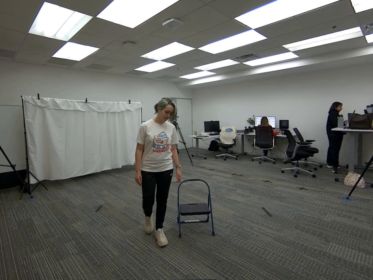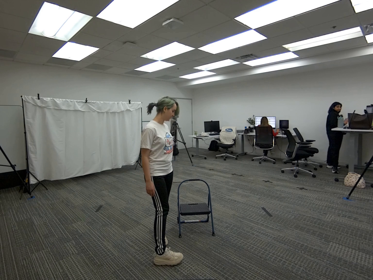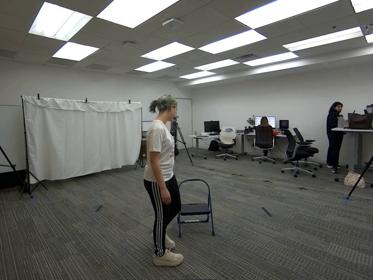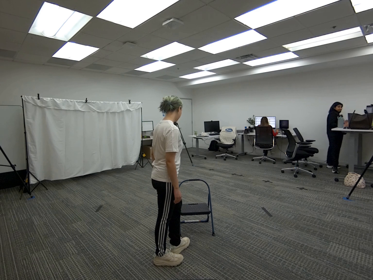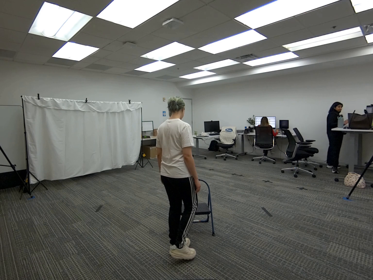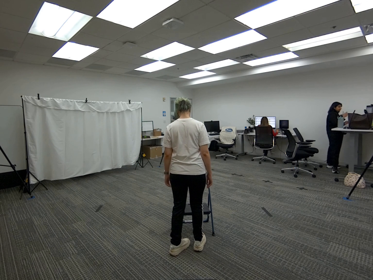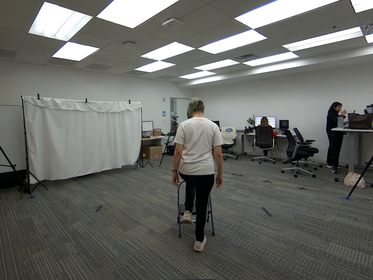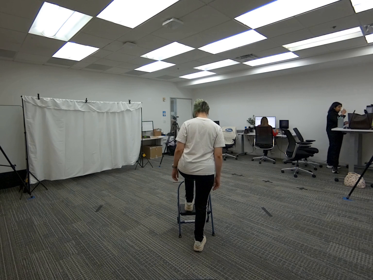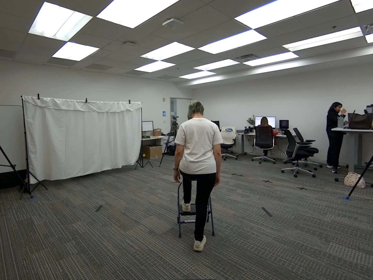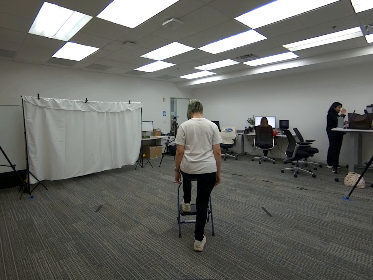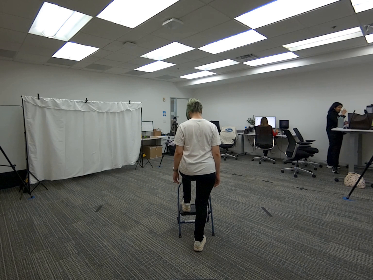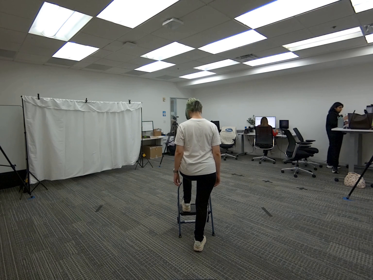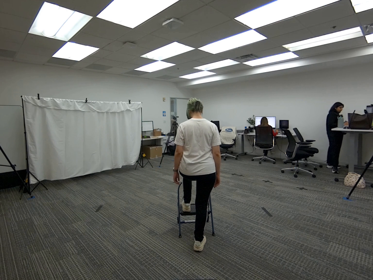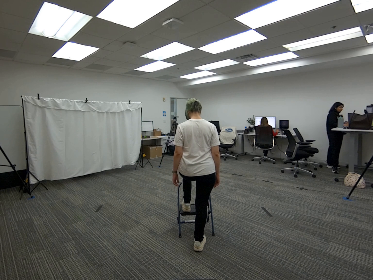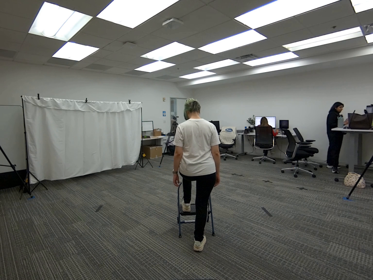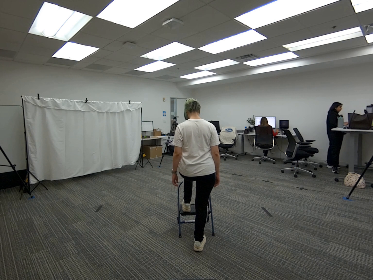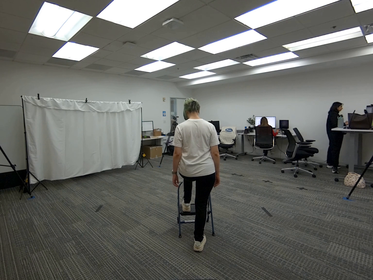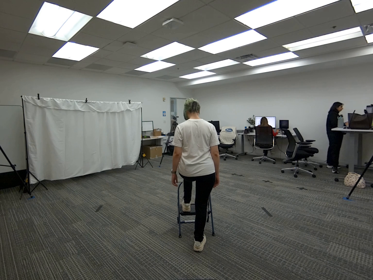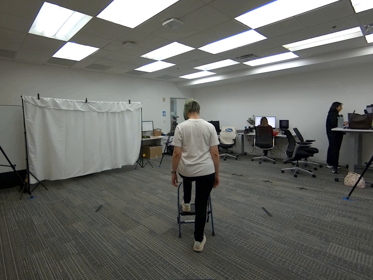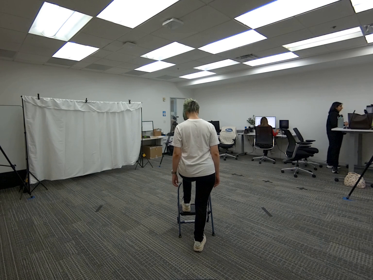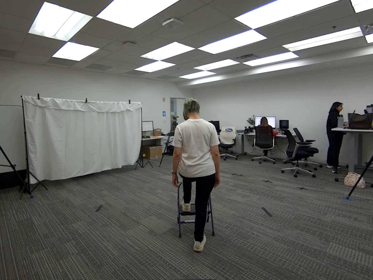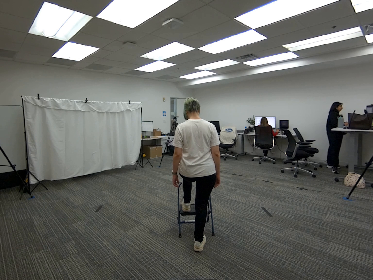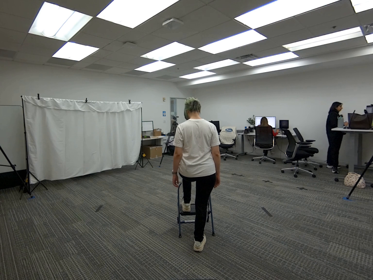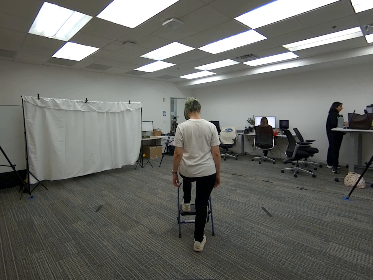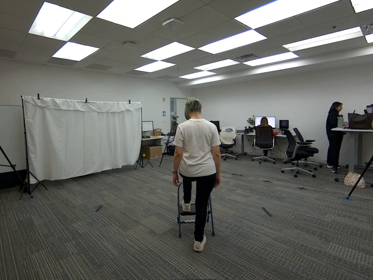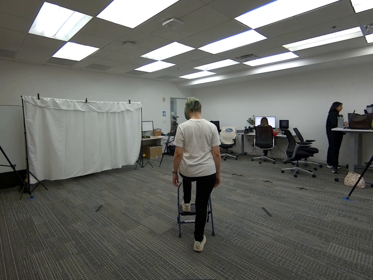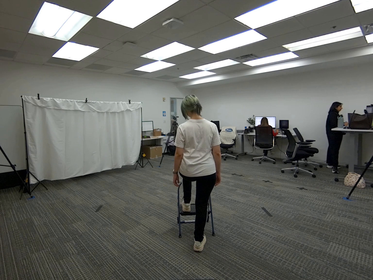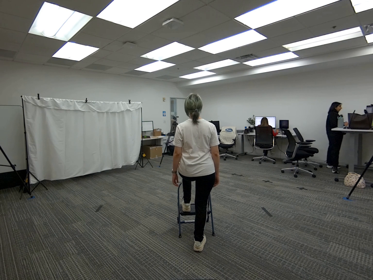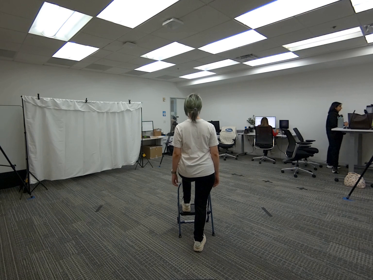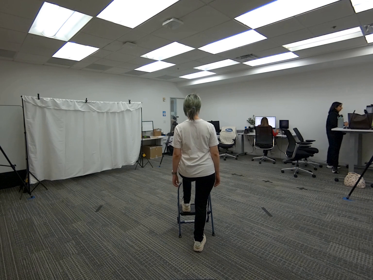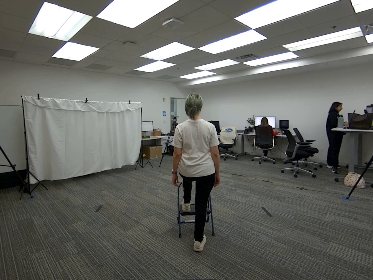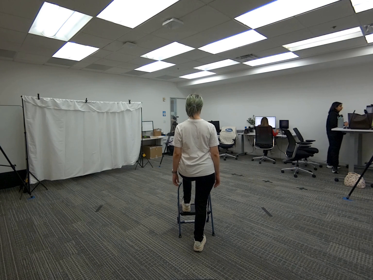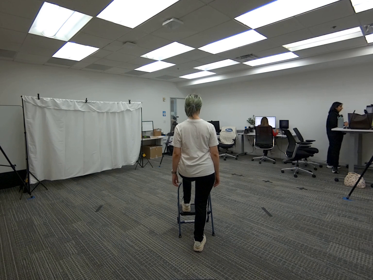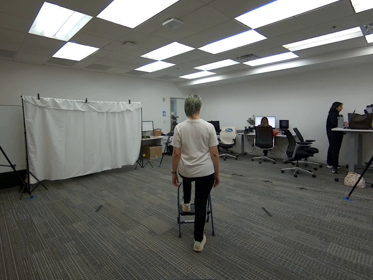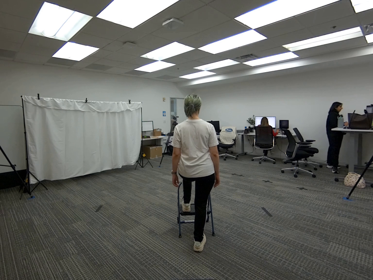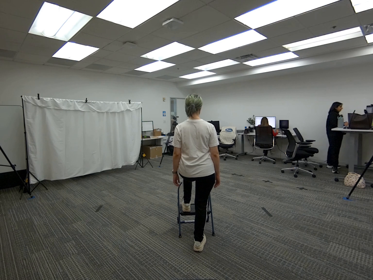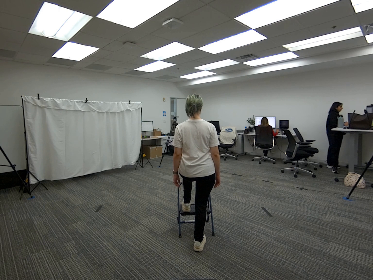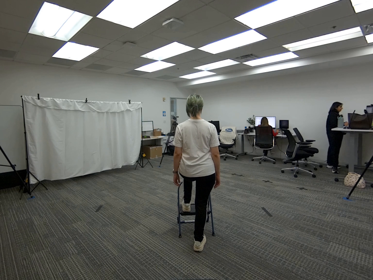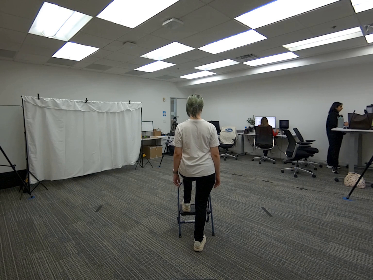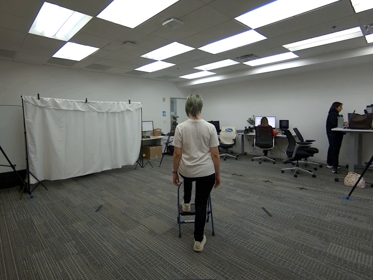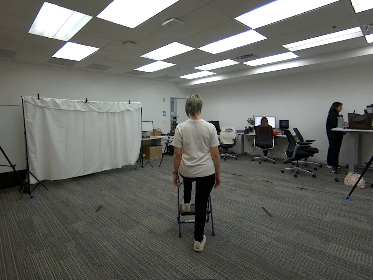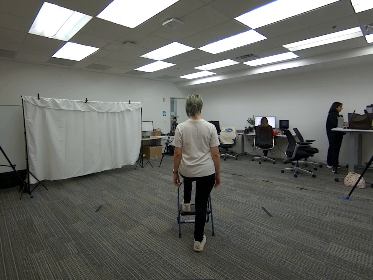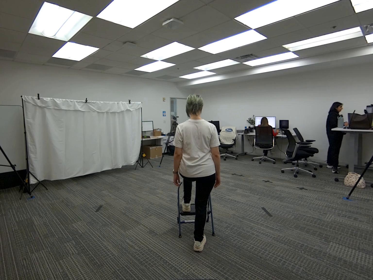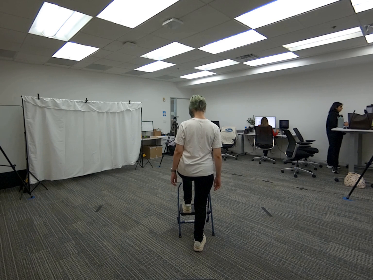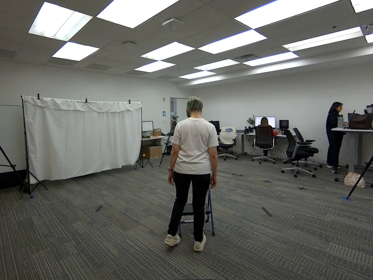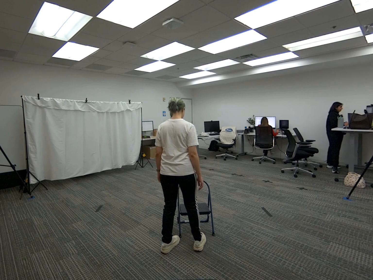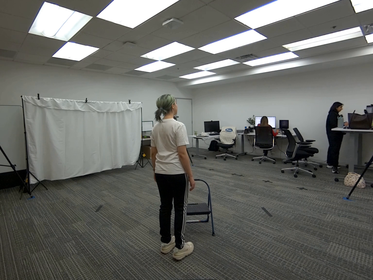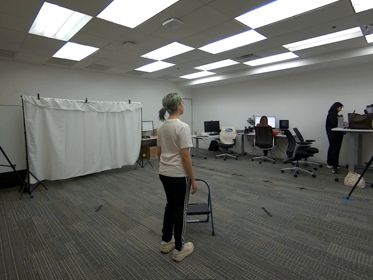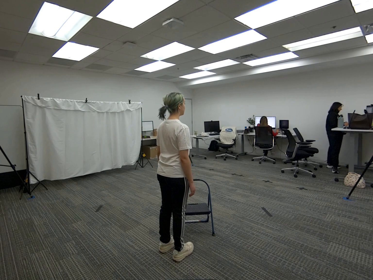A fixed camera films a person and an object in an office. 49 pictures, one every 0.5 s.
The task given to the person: Walk over to the step ladder and place one foot on the step ladder while the other foot remains on the floor.
